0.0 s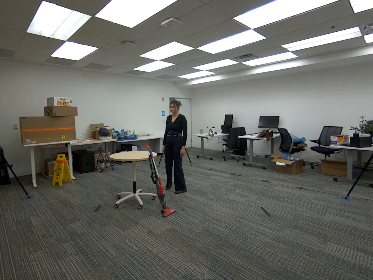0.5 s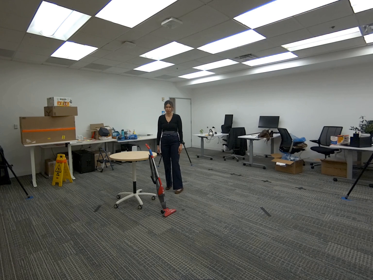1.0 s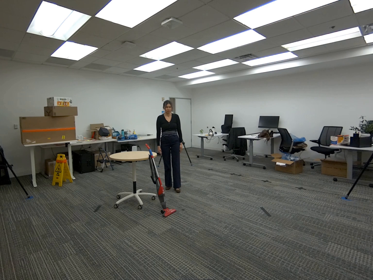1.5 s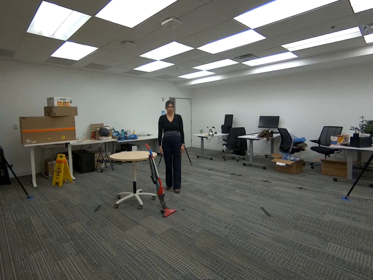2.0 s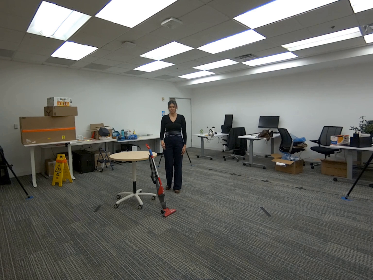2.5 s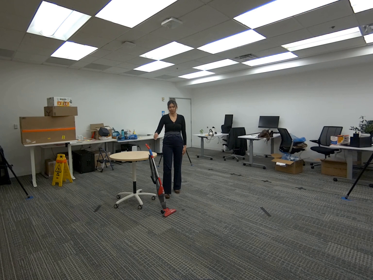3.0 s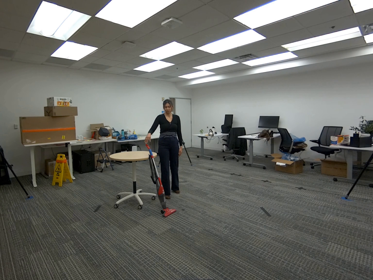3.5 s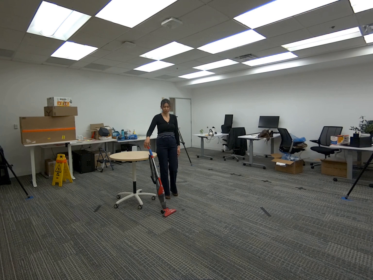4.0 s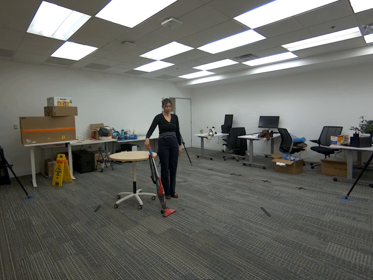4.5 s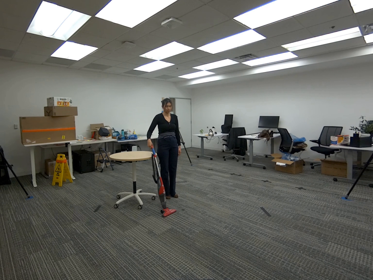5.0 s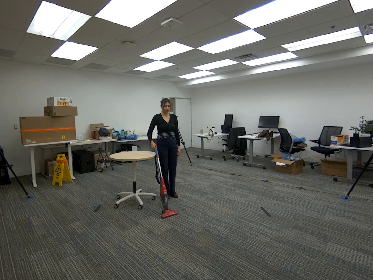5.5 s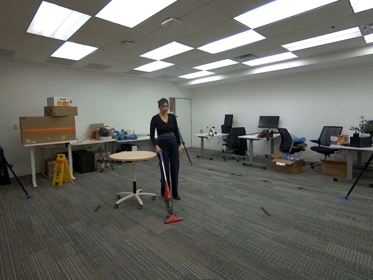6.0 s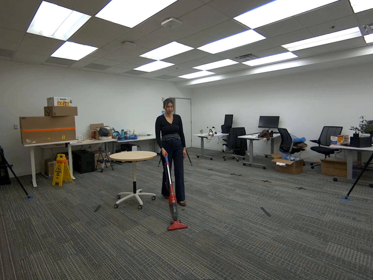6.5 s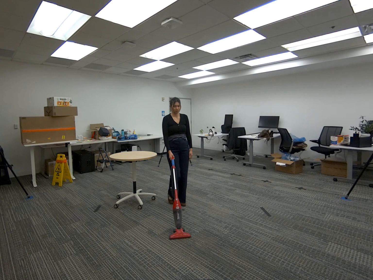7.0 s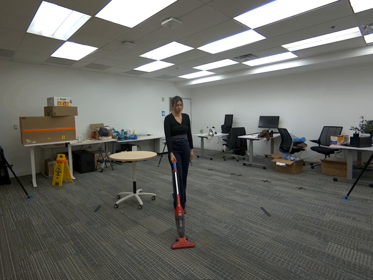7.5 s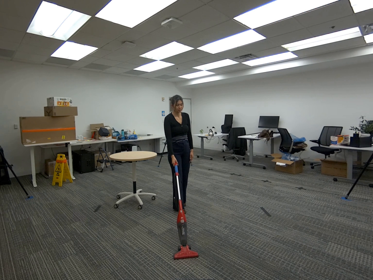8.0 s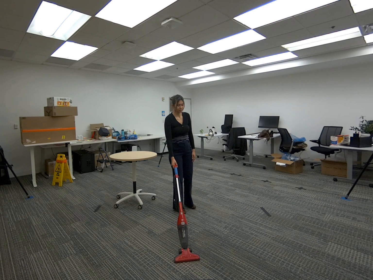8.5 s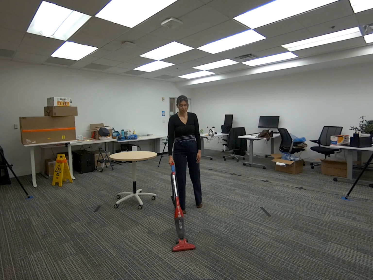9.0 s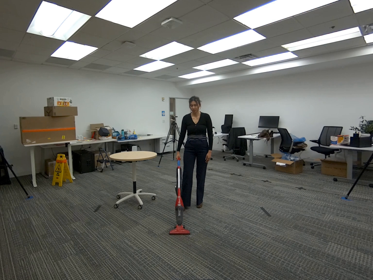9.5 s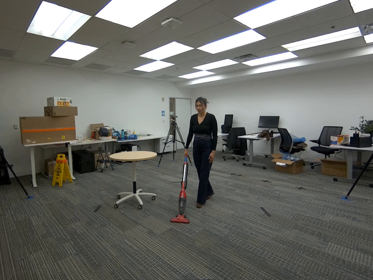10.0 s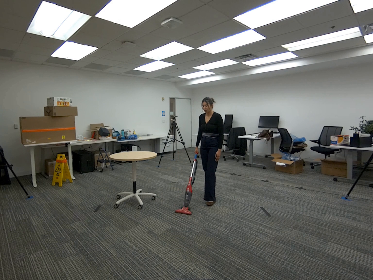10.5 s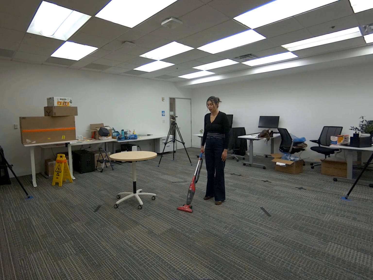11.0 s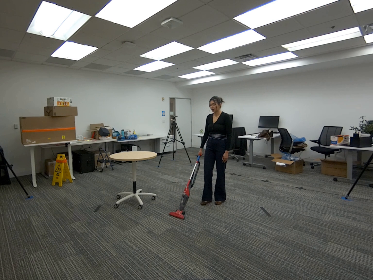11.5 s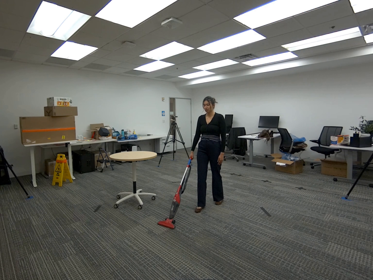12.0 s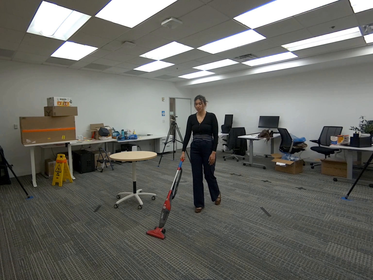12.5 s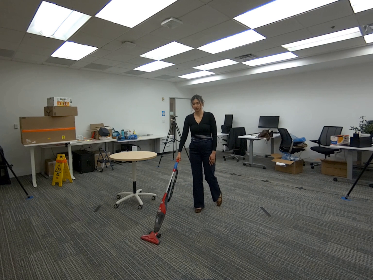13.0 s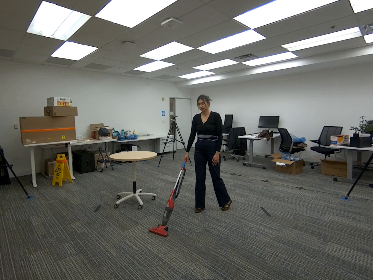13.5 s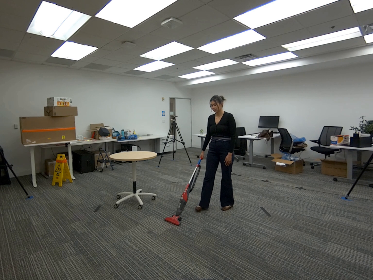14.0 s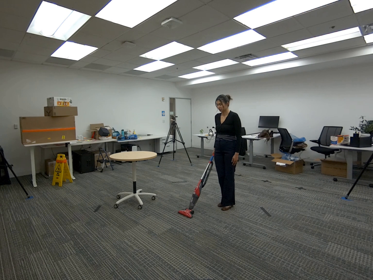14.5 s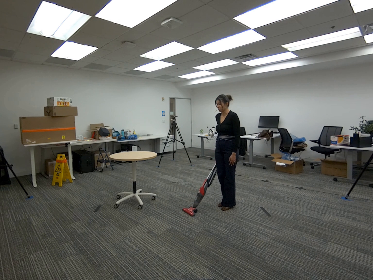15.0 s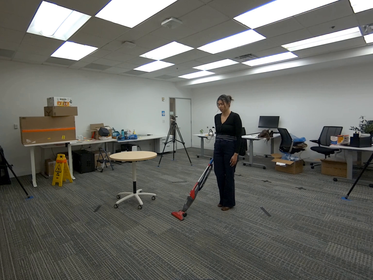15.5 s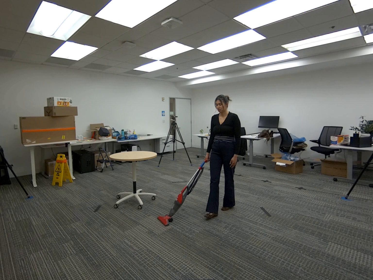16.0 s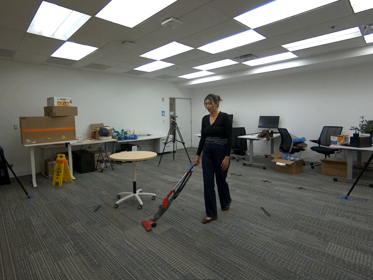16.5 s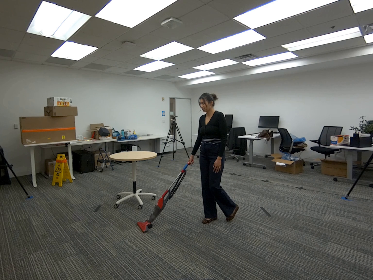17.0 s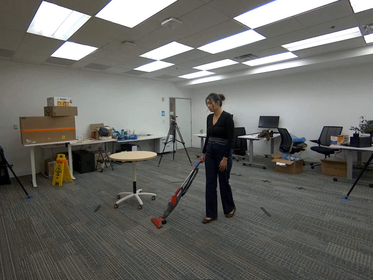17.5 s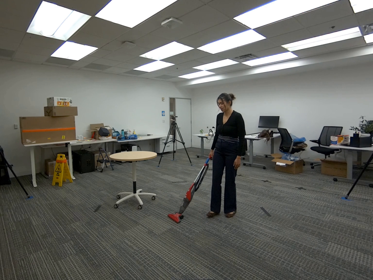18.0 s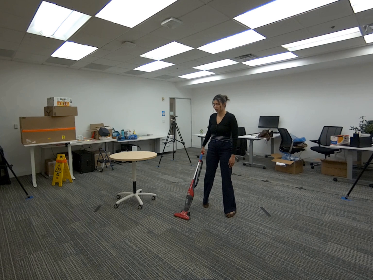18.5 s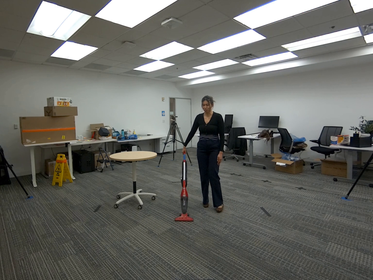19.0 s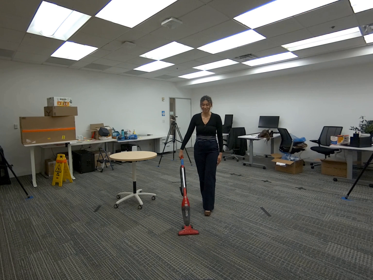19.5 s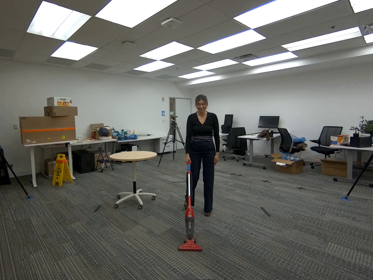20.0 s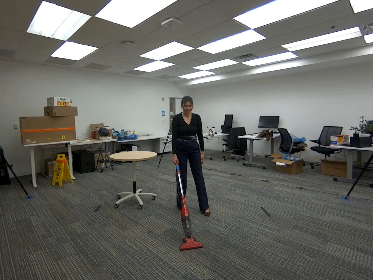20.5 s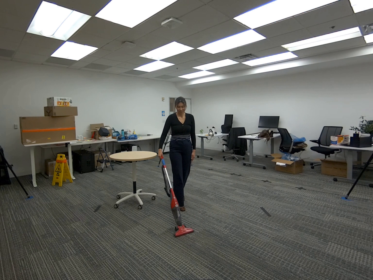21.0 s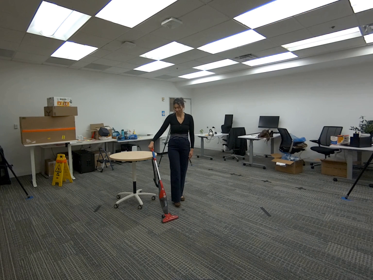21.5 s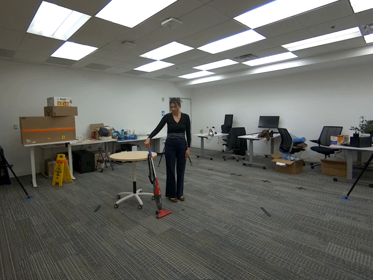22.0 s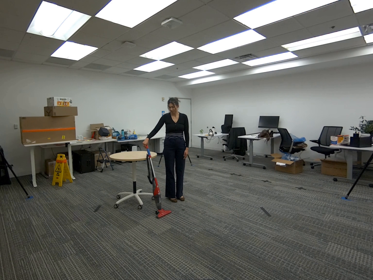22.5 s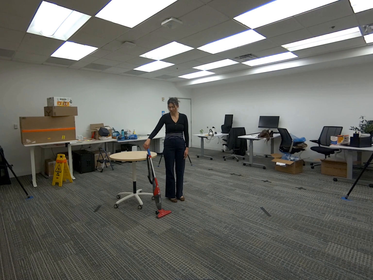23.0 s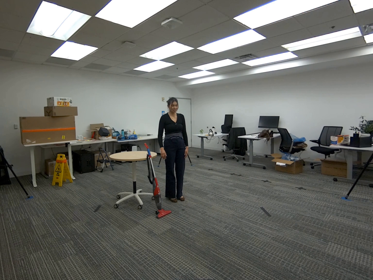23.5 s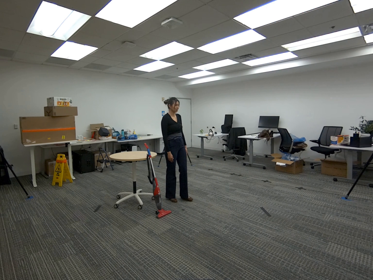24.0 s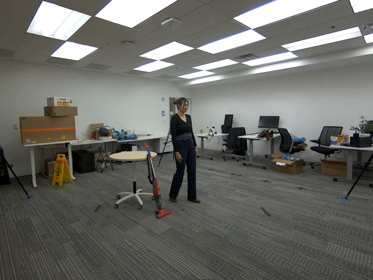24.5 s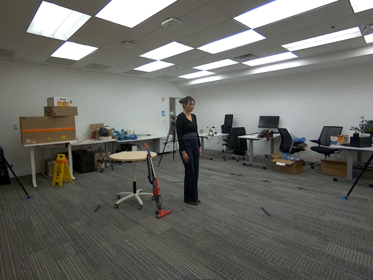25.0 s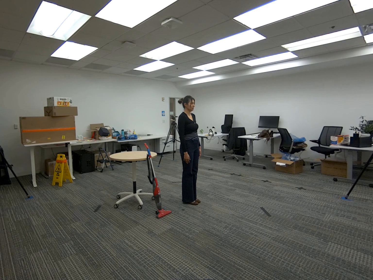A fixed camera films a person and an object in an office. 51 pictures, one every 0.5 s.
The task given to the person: Walk over to the vacum leaning against the round table and grasp the vaccum using one hand from the top handle. Proceed to vaccum within the bounding area. Place the vaccum near the round table when complete.
